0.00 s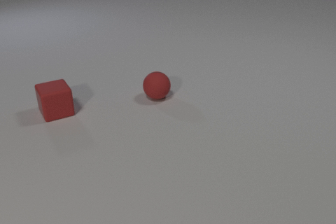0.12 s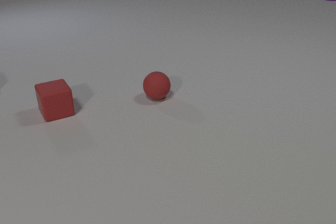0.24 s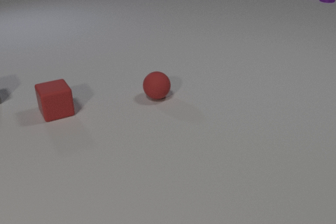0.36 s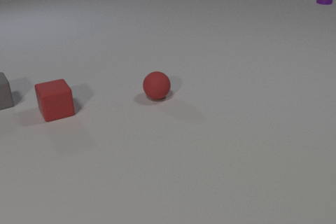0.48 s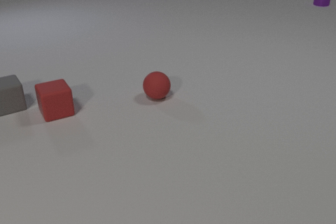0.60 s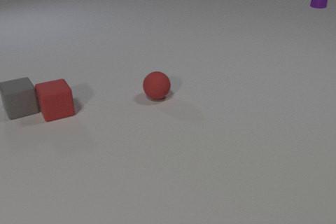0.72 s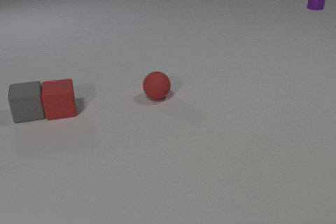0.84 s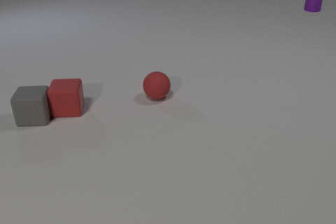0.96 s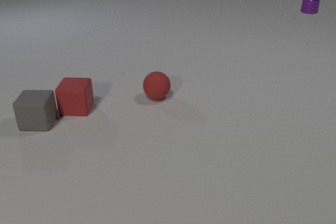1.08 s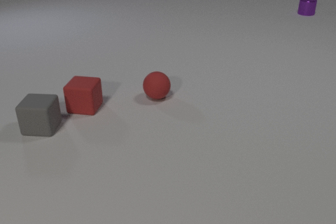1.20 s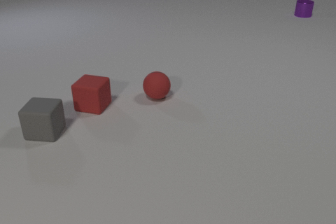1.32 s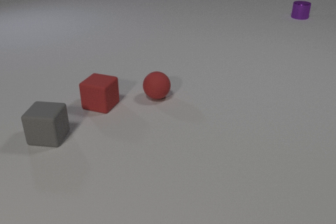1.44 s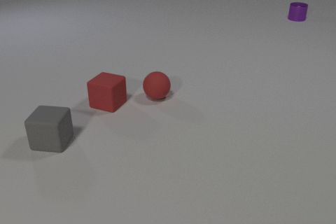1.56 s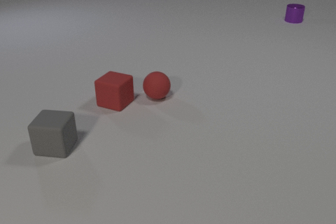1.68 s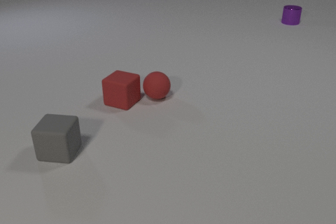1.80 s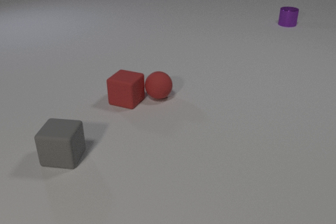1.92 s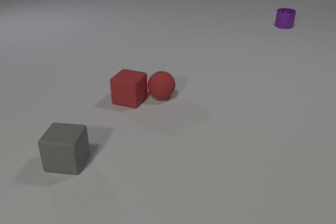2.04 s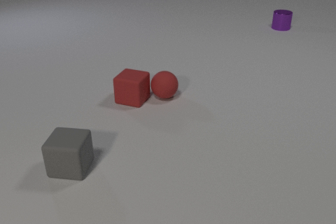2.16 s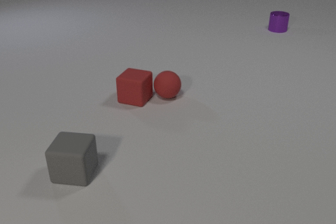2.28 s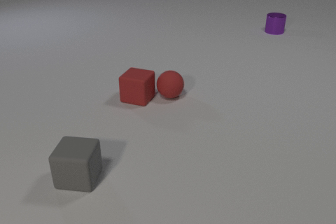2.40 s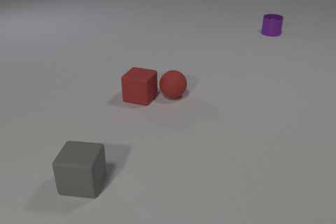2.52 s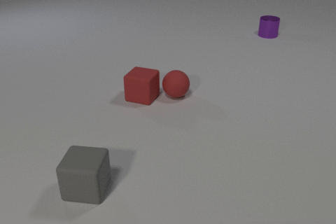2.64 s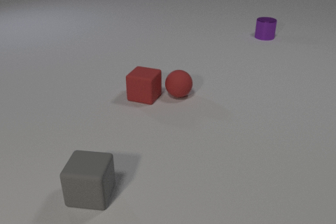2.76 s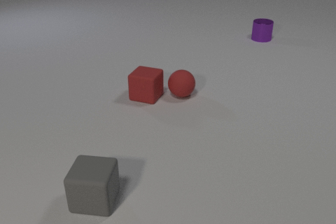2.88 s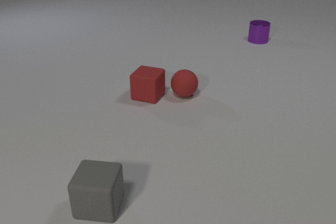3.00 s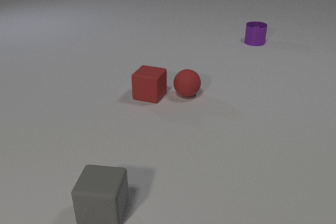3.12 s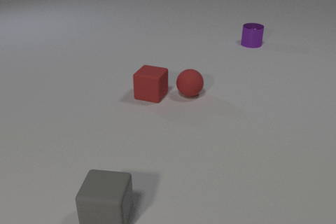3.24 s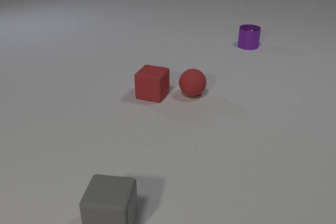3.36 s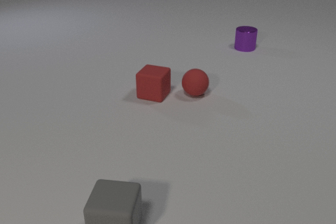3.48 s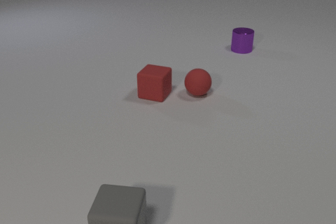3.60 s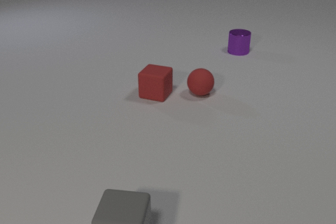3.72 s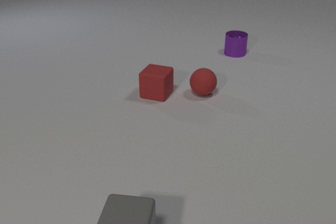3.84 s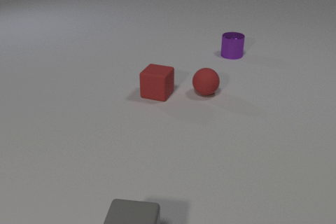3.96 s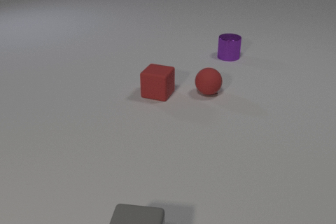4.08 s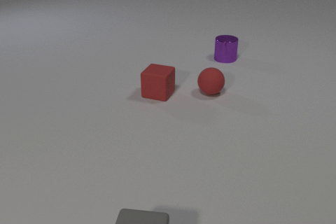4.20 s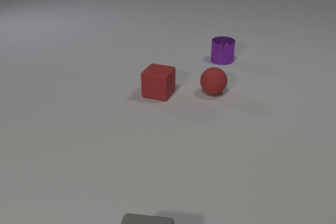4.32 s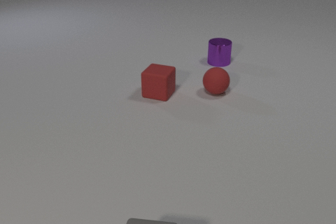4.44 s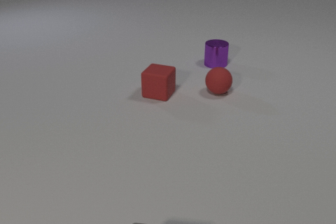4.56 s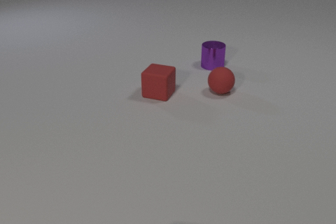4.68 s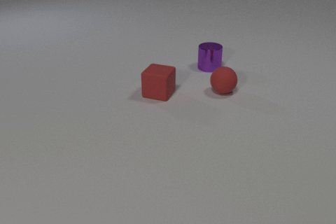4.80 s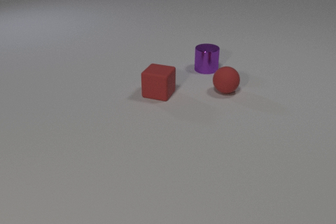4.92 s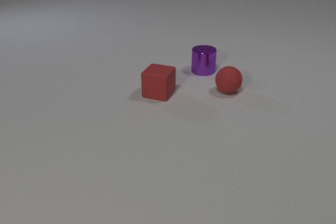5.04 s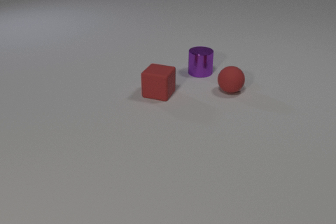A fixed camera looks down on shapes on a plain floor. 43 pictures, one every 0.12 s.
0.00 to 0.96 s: The gray rubber cube comes in at the left edge, slides toward the camera and to the right, spins clockwise seen from above by about 30 degrees, its near face sliding to the left. The red rubber cube slides to the right, spins so that its near face slides to the left, clockwise seen from above. The purple metal cylinder slides toward the camera. The gray rubber cube and the red rubber cube collide.
0.96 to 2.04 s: The gray rubber cube slides toward the camera. The red rubber cube slides to the right. The red rubber sphere rolls to the right. The purple metal cylinder slides toward the camera. The red rubber cube and the red rubber sphere collide.
2.04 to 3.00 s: The gray rubber cube slides toward the camera and to the right. The red rubber cube slides to the right and away from the camera. The red rubber sphere rolls to the right. The purple metal cylinder slides toward the camera and to the left.
3.00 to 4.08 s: The gray rubber cube slides toward the camera and to the right. The red rubber cube slides to the right. The red rubber sphere rolls to the right. The purple metal cylinder slides toward the camera and to the left.
4.08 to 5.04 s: The gray rubber cube slides toward the camera and to the right, leaves at the bottom edge. The red rubber sphere rolls to the right. The purple metal cylinder slides toward the camera and to the left.
What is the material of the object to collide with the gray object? rubber.
How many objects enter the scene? 1.
Are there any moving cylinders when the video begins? yes.
